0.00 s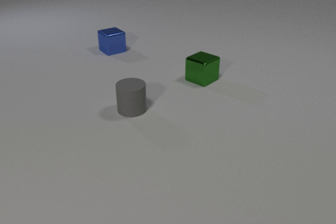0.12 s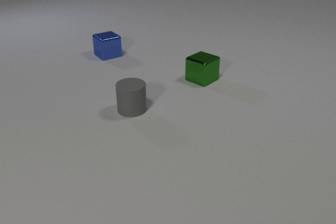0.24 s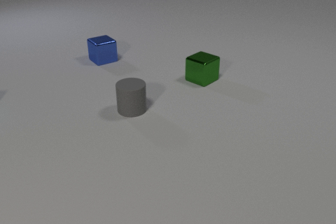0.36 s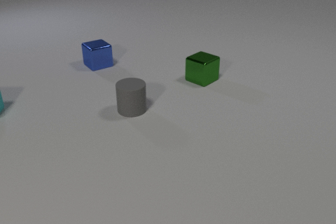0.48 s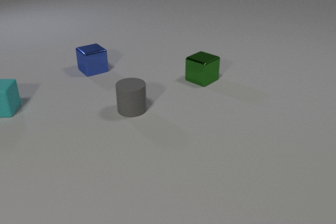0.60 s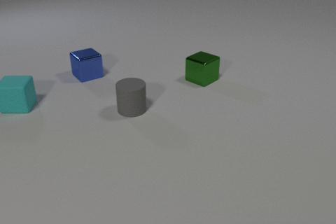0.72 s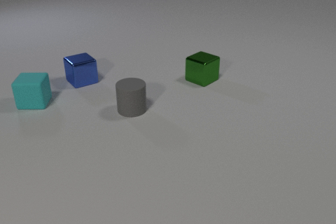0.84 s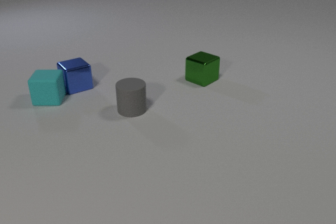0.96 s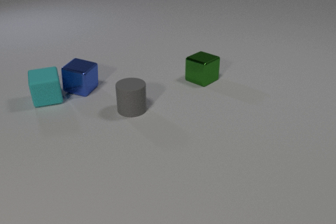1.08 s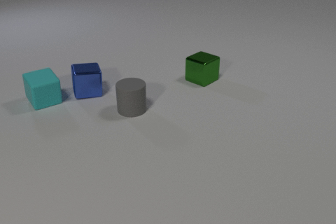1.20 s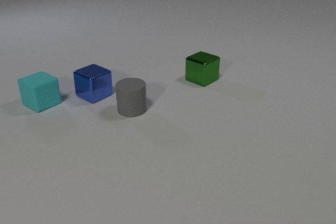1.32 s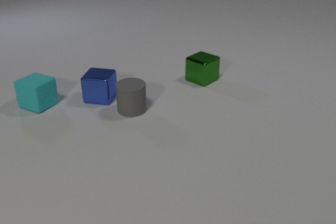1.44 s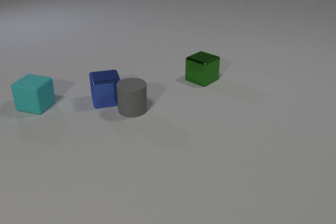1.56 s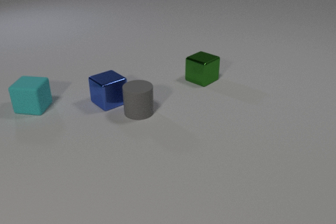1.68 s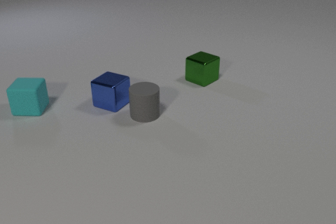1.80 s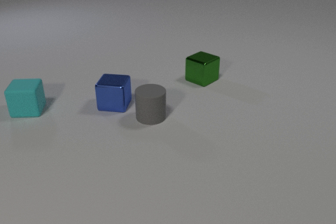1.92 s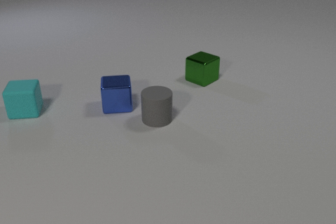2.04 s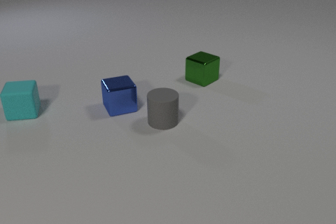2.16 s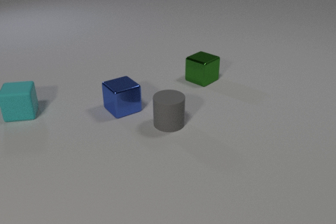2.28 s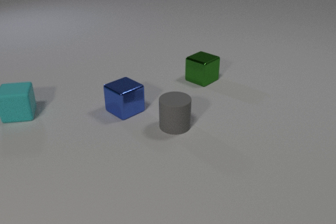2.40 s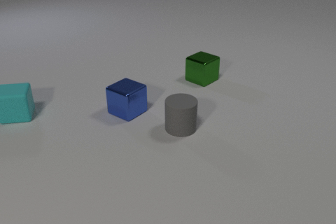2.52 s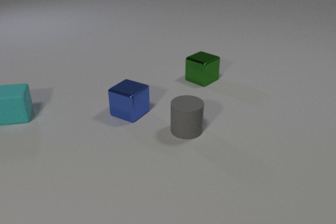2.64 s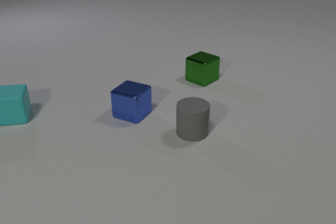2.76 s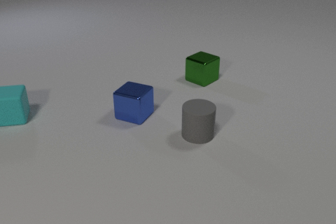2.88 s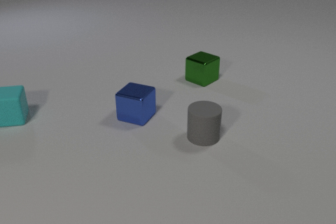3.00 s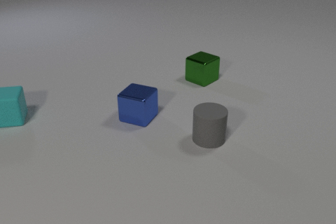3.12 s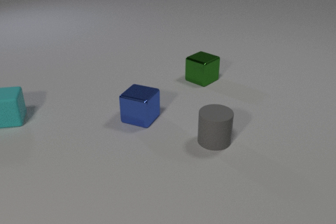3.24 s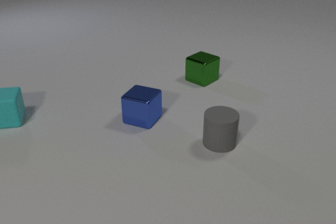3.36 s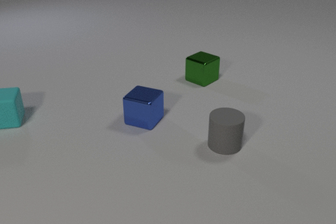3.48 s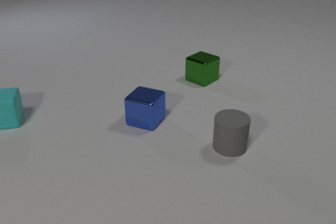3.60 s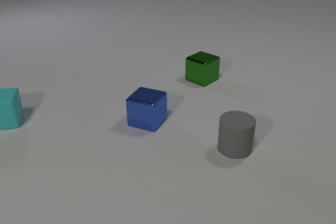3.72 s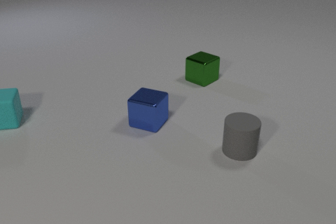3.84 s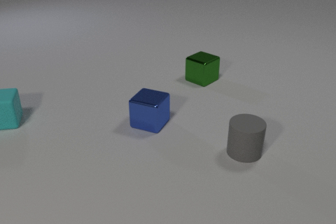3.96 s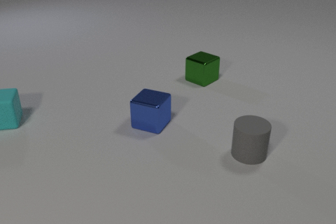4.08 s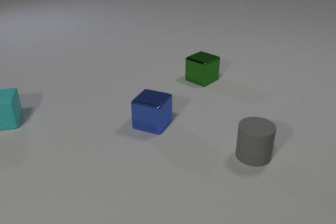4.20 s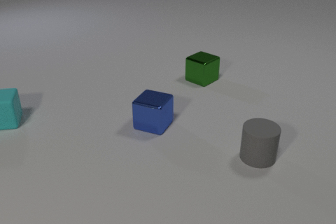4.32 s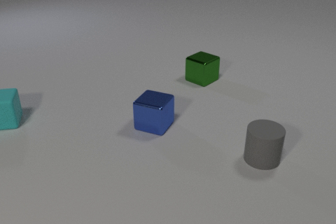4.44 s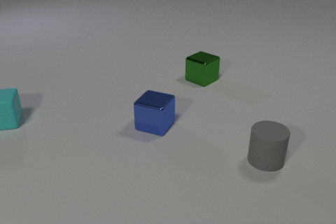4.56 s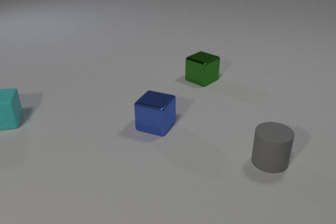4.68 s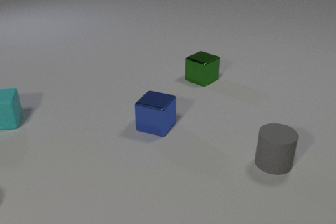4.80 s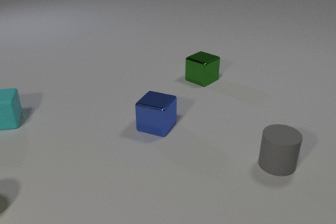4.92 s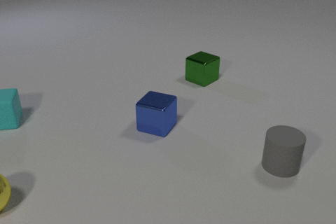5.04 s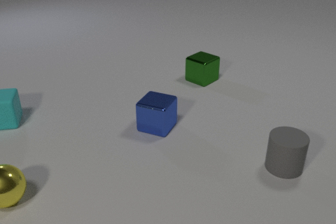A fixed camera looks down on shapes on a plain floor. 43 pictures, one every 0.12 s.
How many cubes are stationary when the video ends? 3.
How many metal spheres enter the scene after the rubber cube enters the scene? 1.
What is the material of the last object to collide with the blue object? rubber.
0.00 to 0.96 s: The cyan rubber cube comes in at the left edge, slides to the right. The blue metal cube slides toward the camera. The cyan rubber cube and the blue metal cube collide.
0.96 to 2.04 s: The cyan rubber cube slides to the left and toward the camera, spins counterclockwise seen from above by about 75 degrees, its near face sliding to the right. The blue metal cube slides toward the camera and to the right. The gray rubber cylinder slides to the right and toward the camera. The blue metal cube and the gray rubber cylinder collide.
2.04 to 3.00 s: The cyan rubber cube slides to the left and toward the camera. The blue metal cube slides toward the camera and to the right. The gray rubber cylinder slides to the right and toward the camera.
3.00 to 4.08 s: The blue metal cube slides toward the camera and to the right. The gray rubber cylinder slides to the right and toward the camera.
4.08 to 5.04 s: The gray rubber cylinder slides to the right. The yellow metal sphere comes in at the left edge, rolls to the right.
